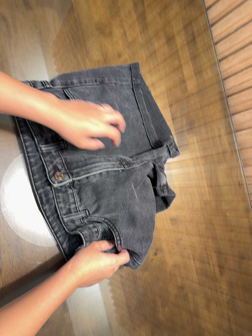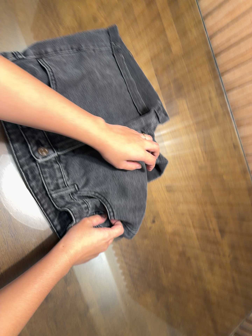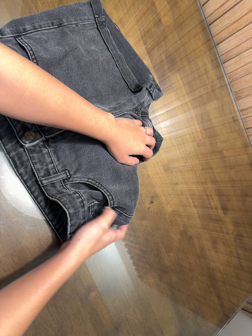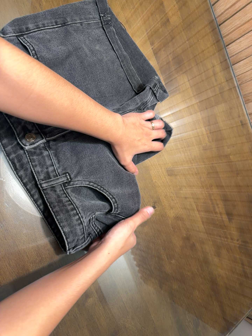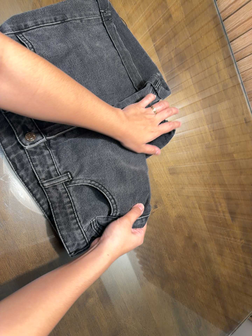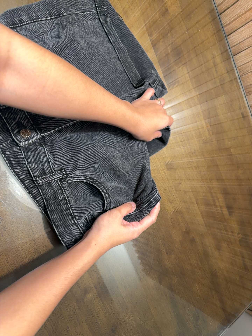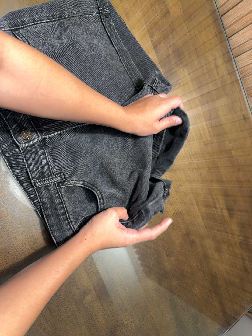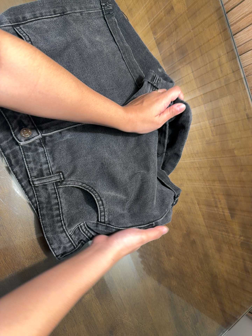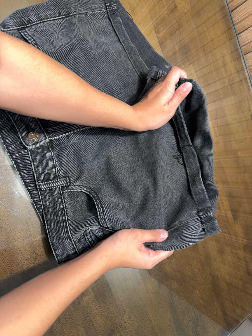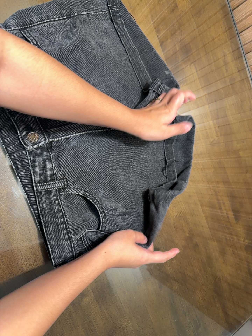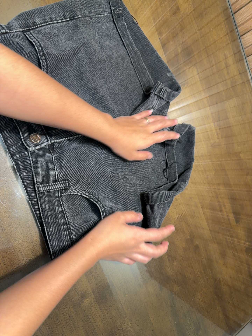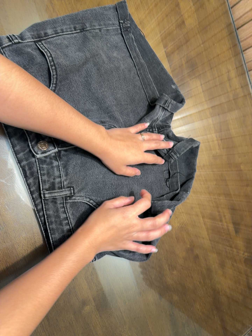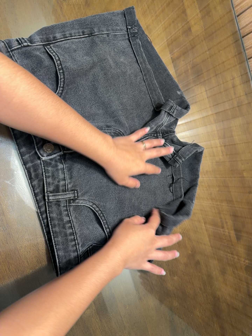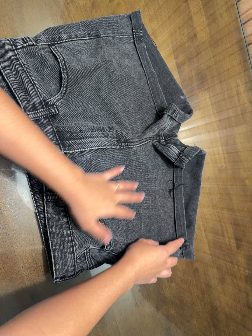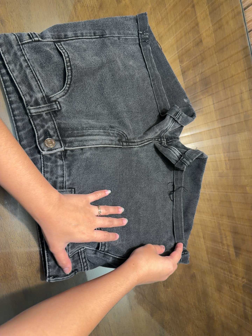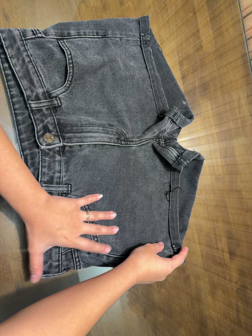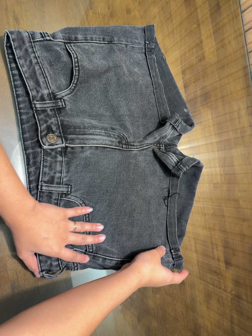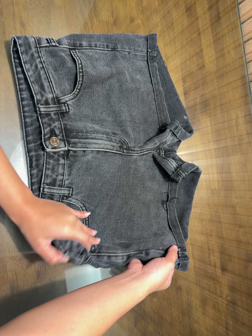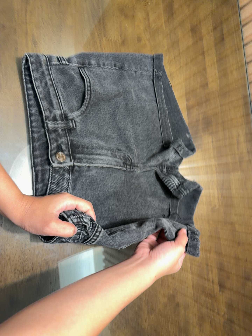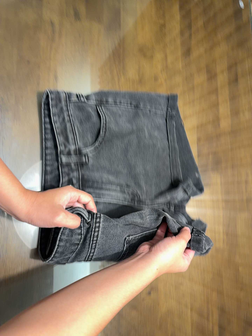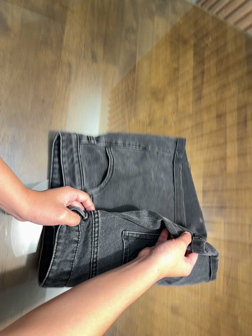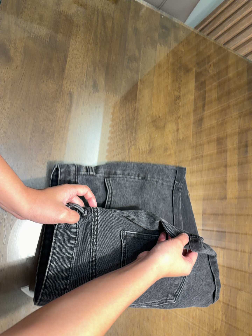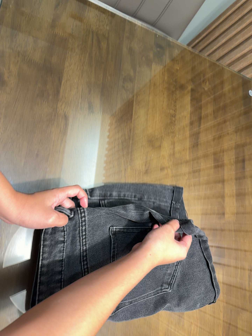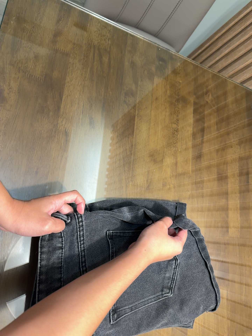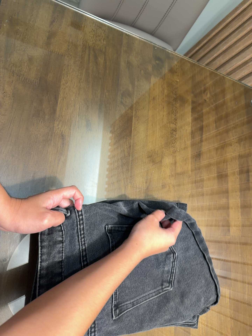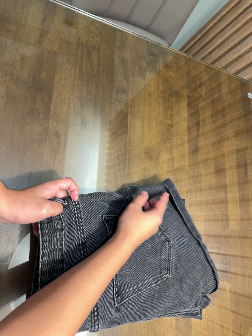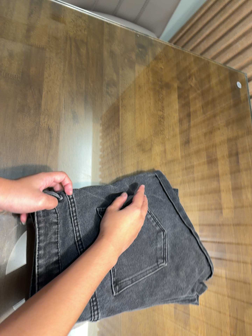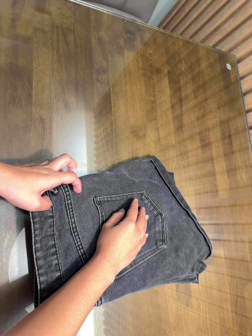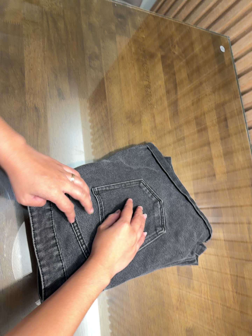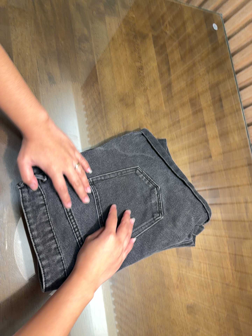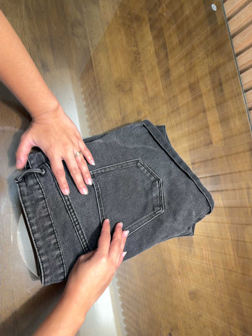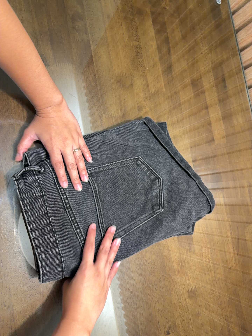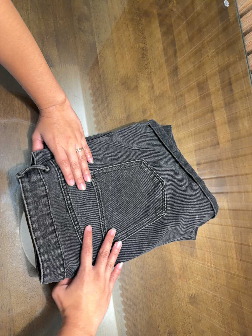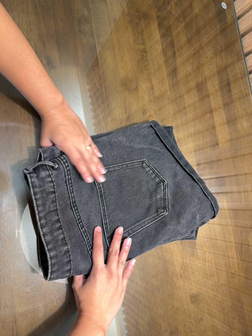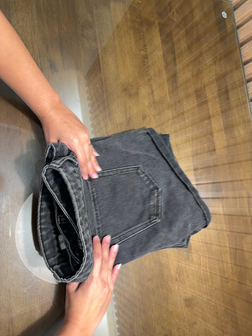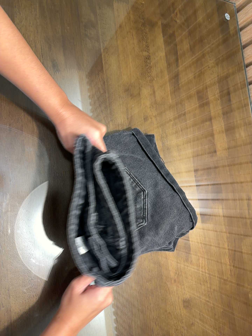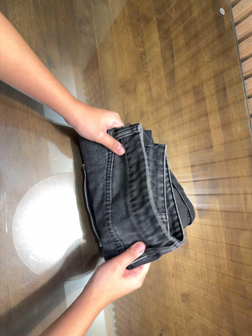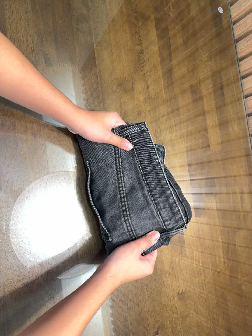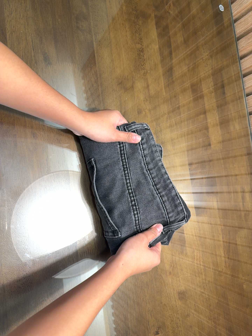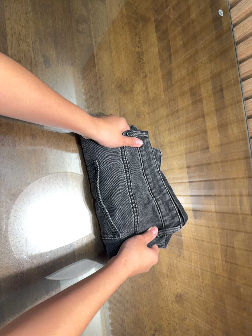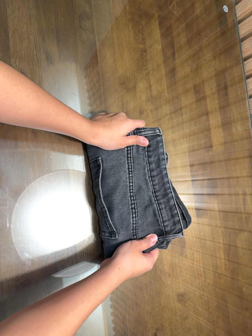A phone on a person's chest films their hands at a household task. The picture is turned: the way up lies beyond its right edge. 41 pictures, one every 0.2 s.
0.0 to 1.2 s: The camera travels to its right and forward, about 9 cm. Its aim tips toward the bottom of its view by about 10 degrees, and the scene shifts upward. It rolls about its line of sight by about 10 degrees, and the scene rotates counterclockwise.
1.2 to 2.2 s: The camera shifts only a little, or ends up much as it began.
2.2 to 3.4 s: The camera rolls about its line of sight by about 10 degrees, and the scene rotates clockwise.
3.4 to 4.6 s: The camera travels toward the top of its view, about 20 cm, so close, fixed things drift downward. Its aim tips toward the top of its view by about 15 degrees, and the scene shifts downward. It rolls about its line of sight by about 15 degrees, and the scene rotates clockwise.
4.6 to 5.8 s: The camera's aim tips toward the bottom of its view by about 10 degrees, and the scene shifts upward. It rolls about its line of sight by about 15 degrees, and the scene rotates counterclockwise.
5.8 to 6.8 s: The camera shifts only a little, or ends up much as it began.
6.8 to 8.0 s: The camera keeps its place and its aim.
The film runs forward here.
